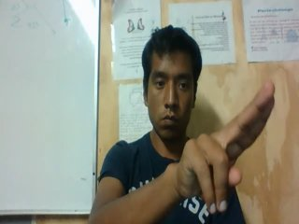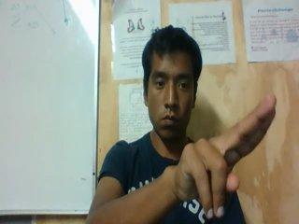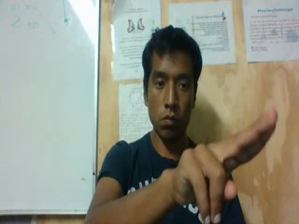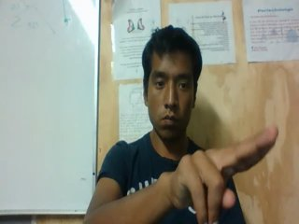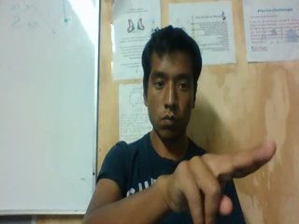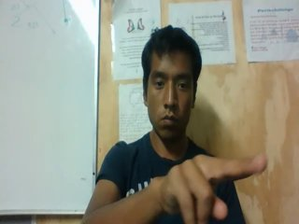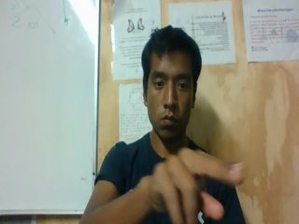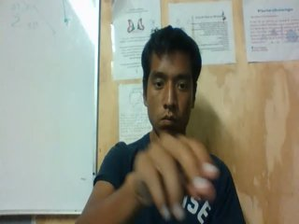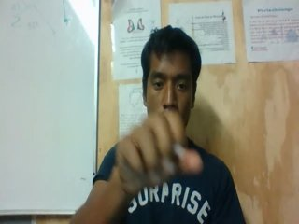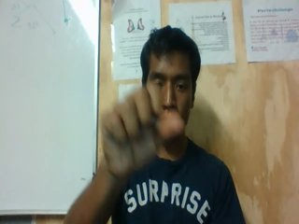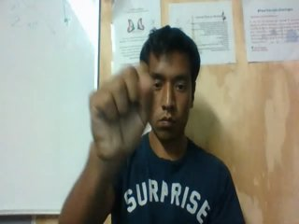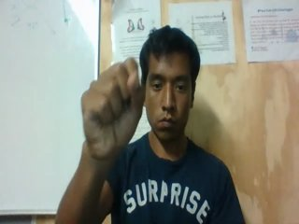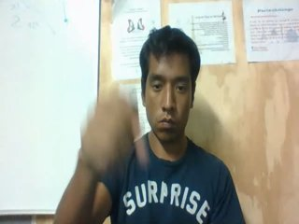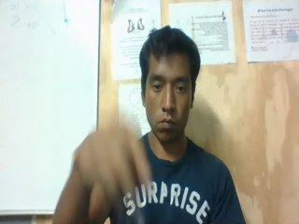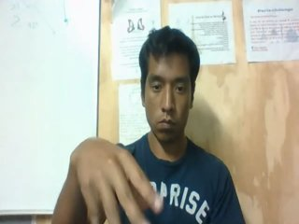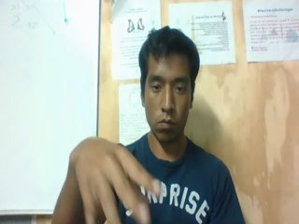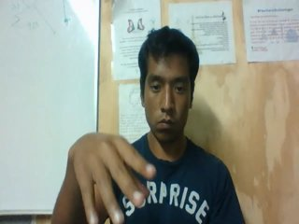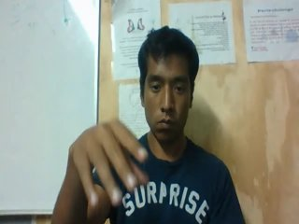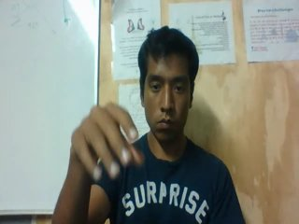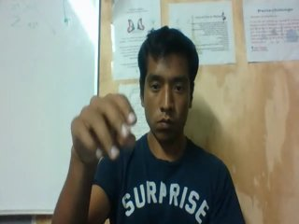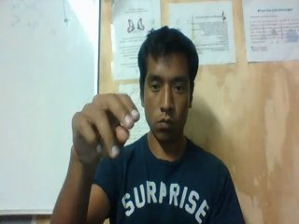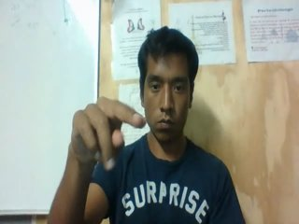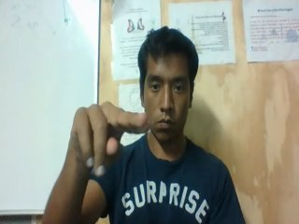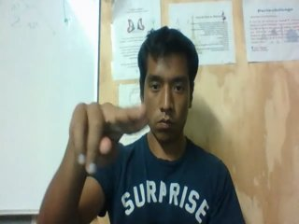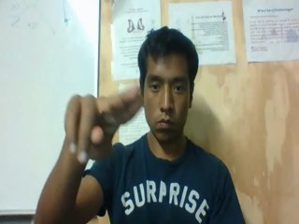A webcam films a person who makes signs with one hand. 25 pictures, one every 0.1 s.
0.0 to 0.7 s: Pointing with two fingers.
0.8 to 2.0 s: On the screen the hand sweeps downward. The name of the sign: Throw down.
2.1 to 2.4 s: Pointing with two fingers.
